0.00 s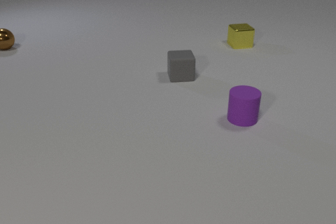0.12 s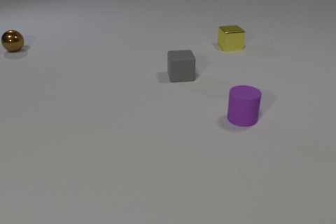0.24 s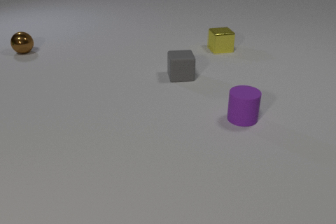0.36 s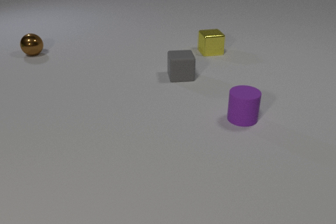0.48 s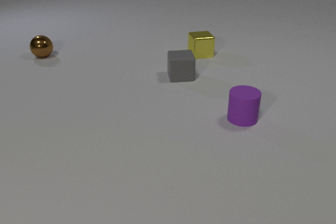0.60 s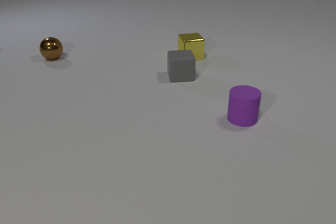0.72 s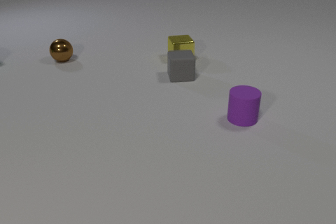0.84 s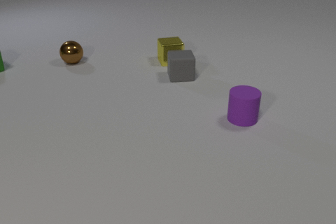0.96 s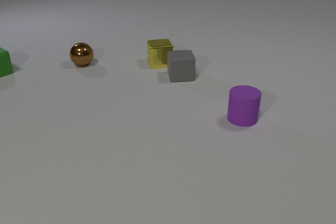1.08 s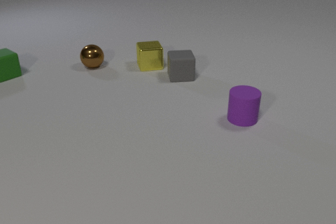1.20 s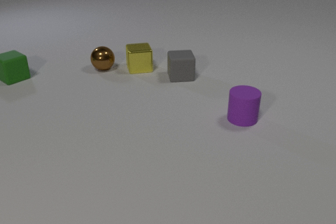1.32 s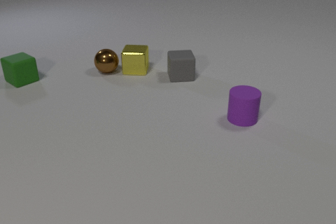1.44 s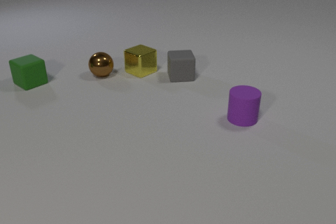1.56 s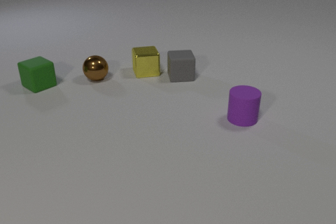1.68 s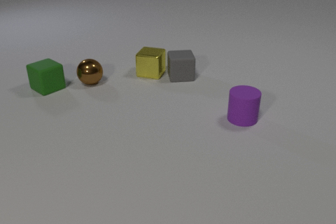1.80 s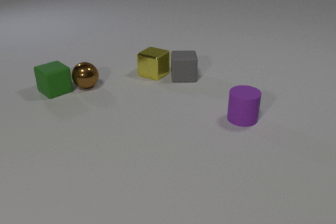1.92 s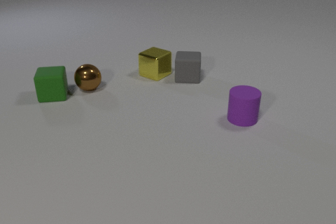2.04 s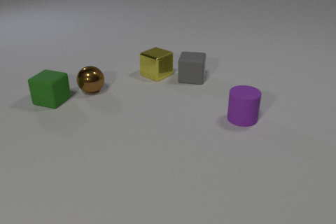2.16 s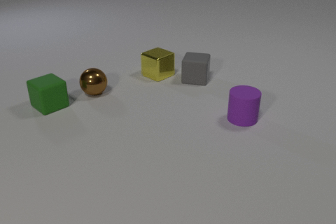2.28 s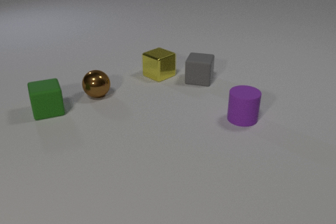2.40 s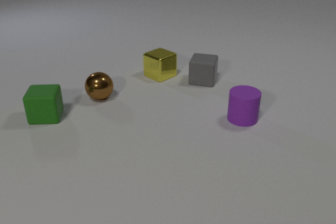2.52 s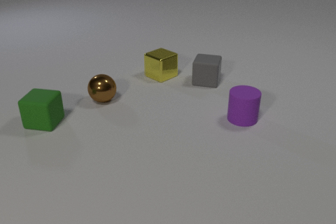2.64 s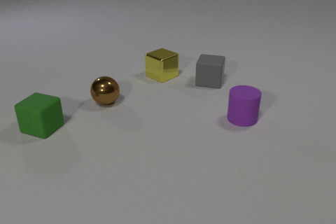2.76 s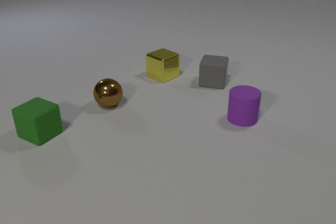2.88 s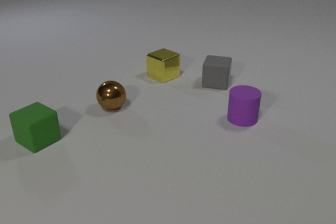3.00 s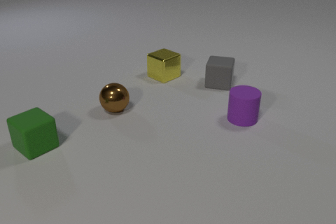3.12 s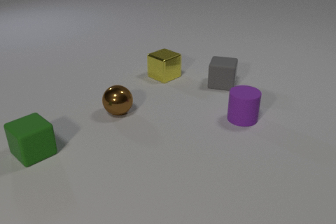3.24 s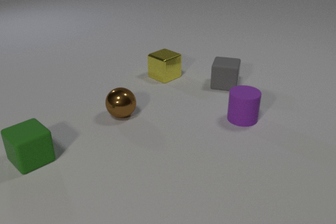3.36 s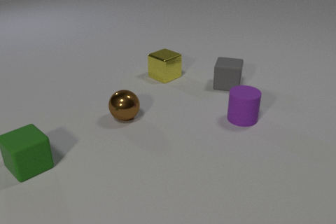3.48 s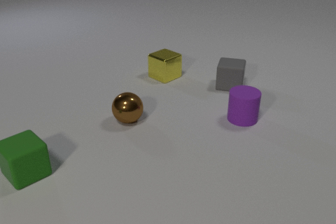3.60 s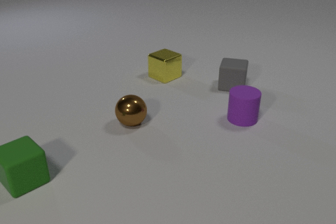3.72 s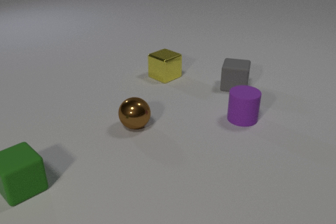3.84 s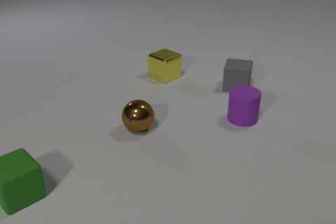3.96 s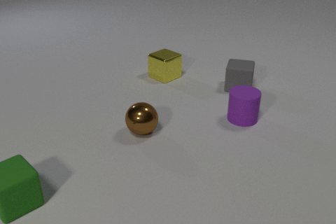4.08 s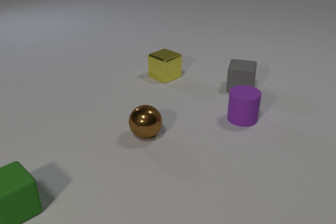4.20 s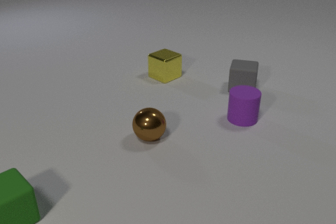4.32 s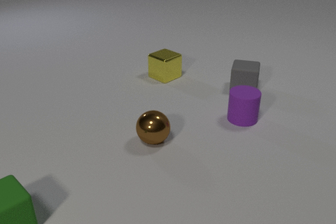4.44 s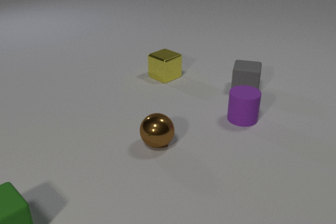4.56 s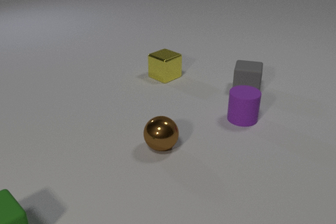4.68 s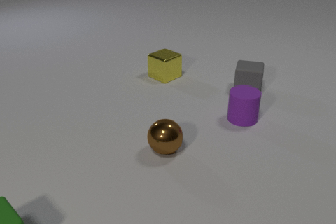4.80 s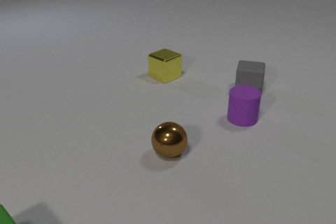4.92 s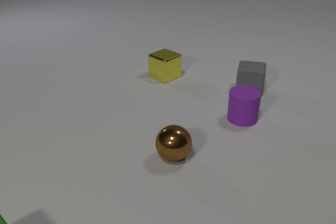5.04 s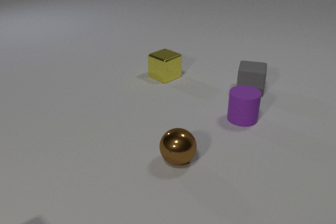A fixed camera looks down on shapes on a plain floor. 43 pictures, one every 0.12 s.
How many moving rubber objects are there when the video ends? 1.
What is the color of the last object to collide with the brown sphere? green.
What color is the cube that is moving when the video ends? gray.
0.00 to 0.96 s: The brown metal sphere rolls to the right and toward the camera. The yellow metal cube slides to the left and toward the camera. The green rubber cube comes in at the left edge, slides toward the camera and to the right.
0.96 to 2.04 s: The brown metal sphere rolls toward the camera. The yellow metal cube slides toward the camera. The gray rubber cube slides to the right. The green rubber cube slides toward the camera and to the right, spins clockwise seen from above by about 75 degrees, its near face sliding to the left. The brown metal sphere and the yellow metal cube collide. The yellow metal cube and the gray rubber cube collide. The brown metal sphere and the green rubber cube collide.
2.04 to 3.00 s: The brown metal sphere rolls toward the camera and to the right. The yellow metal cube slides to the right. The gray rubber cube slides to the right. The green rubber cube slides toward the camera, spins so that its near face slides to the left, clockwise seen from above.
3.00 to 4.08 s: The brown metal sphere rolls toward the camera and to the right. The gray rubber cube slides to the right. The green rubber cube slides toward the camera.
4.08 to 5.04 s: The brown metal sphere rolls toward the camera and to the right. The gray rubber cube slides to the right. The green rubber cube slides toward the camera, leaves at the bottom edge.
